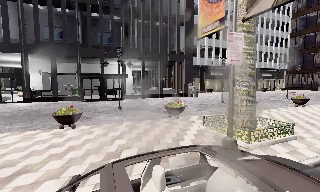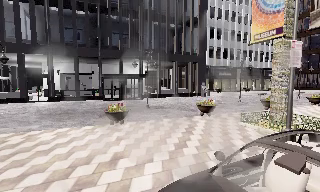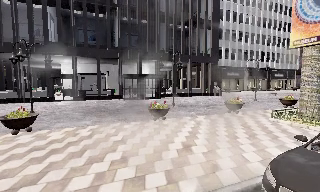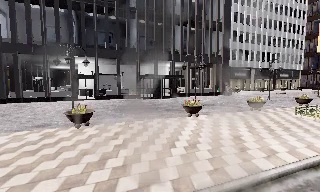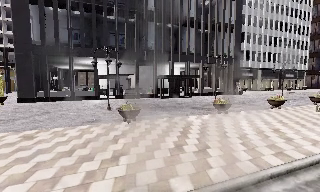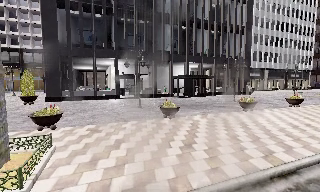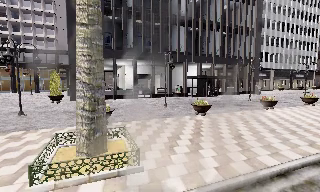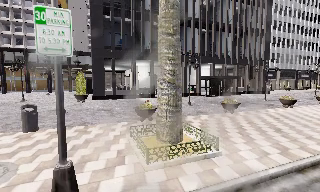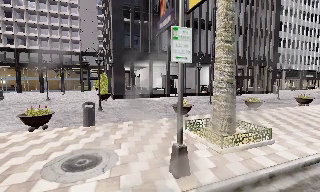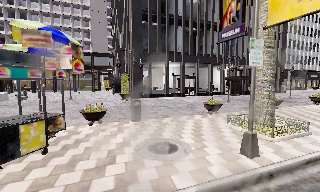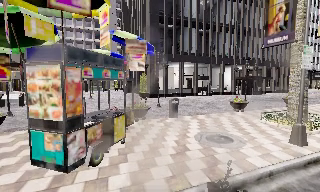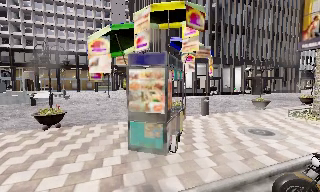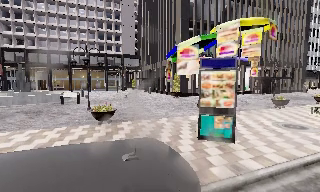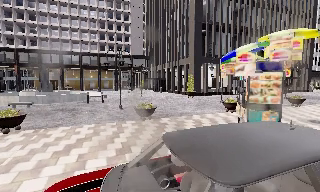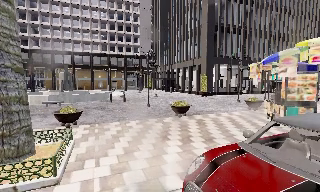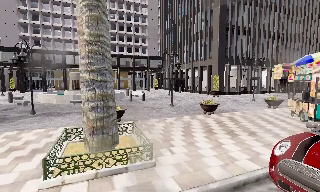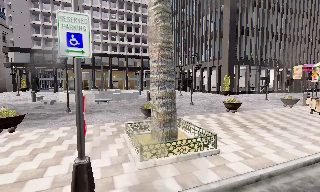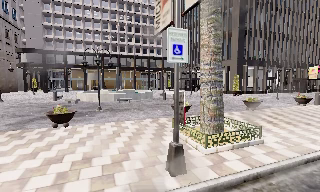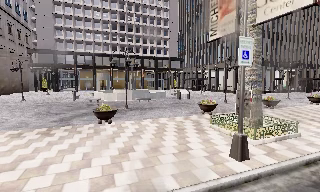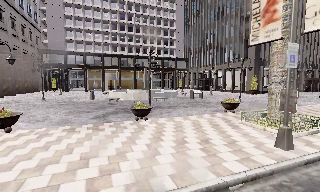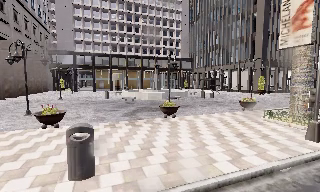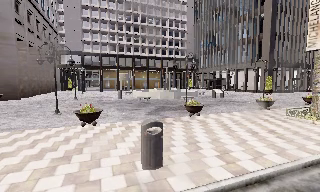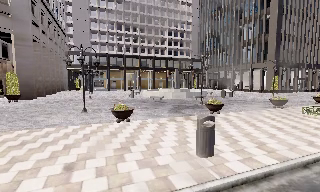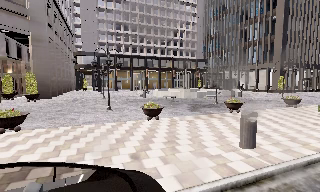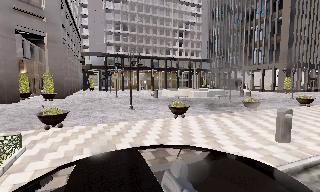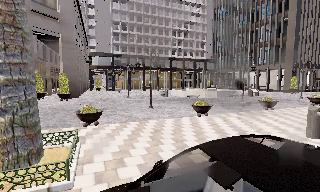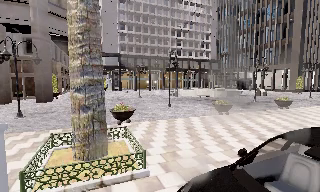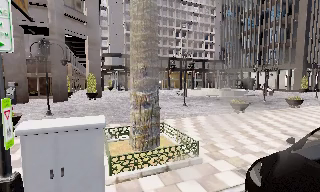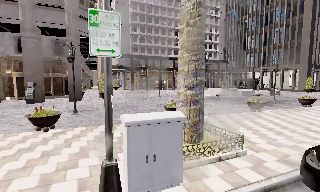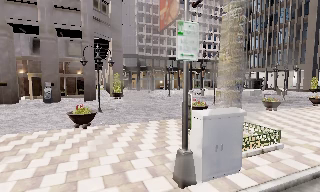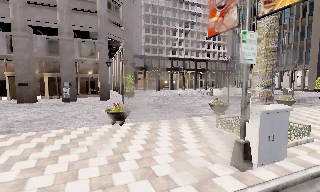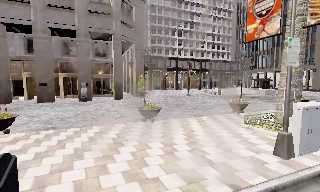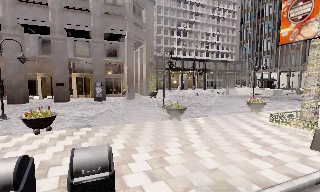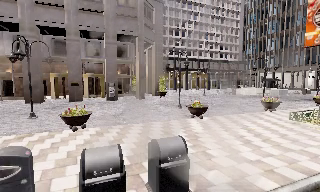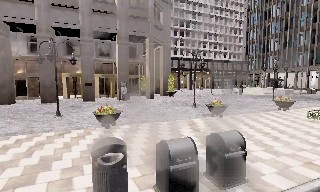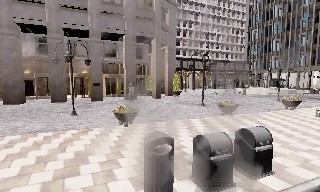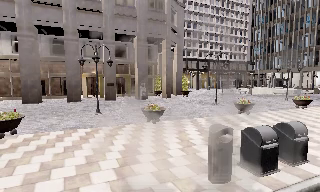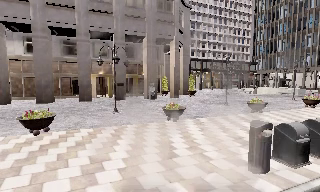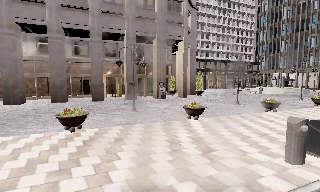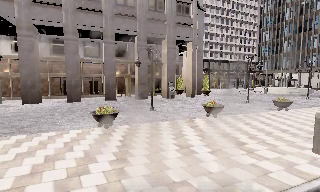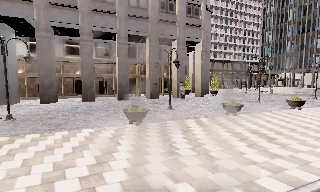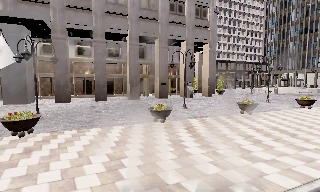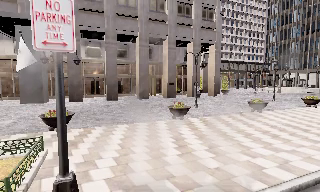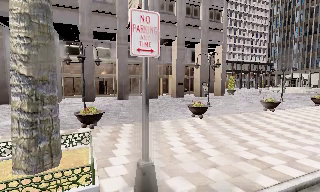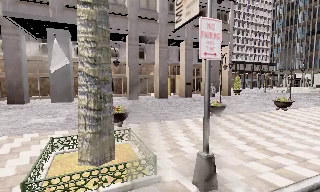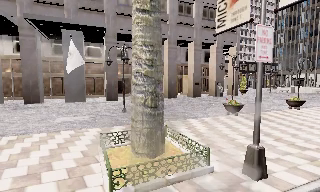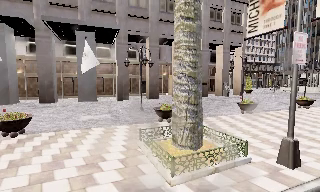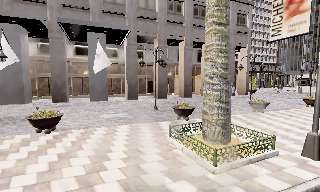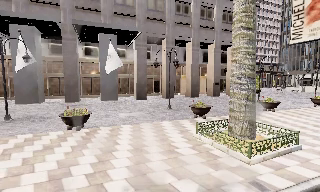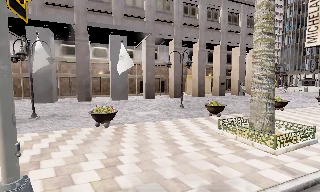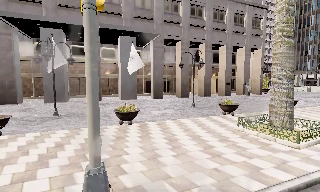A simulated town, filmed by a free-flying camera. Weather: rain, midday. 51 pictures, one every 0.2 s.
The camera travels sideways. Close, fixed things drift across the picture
to the right.
0.0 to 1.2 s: The camera travels to its left and backward, about 14 m, so close, fixed things drift to the right.
1.2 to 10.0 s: The camera travels to its left, about 70 m, so close, fixed things drift to the right. It loses speed.
The film runs forward here.
